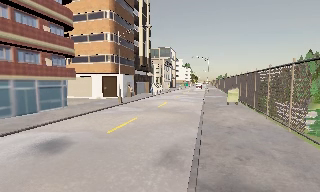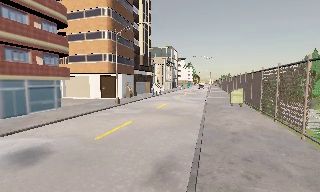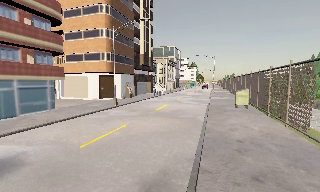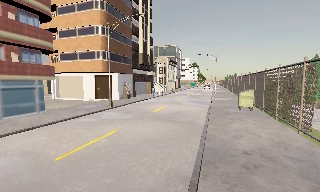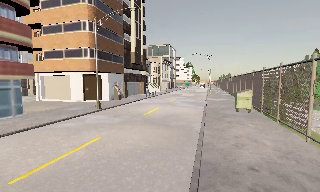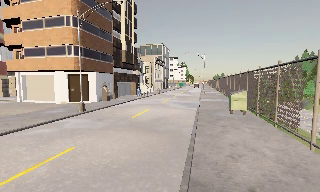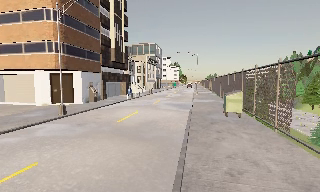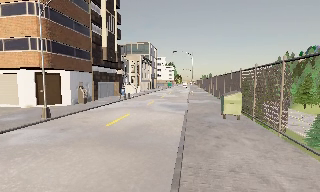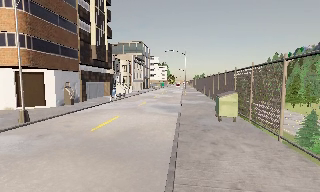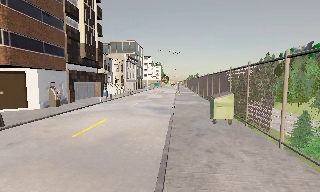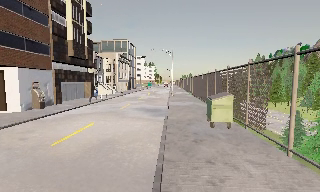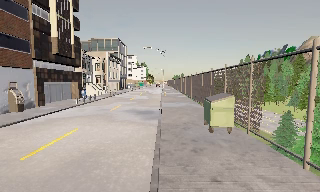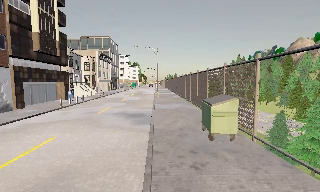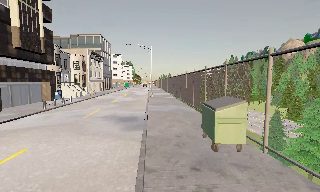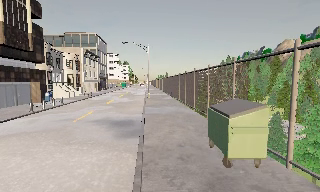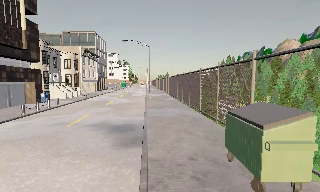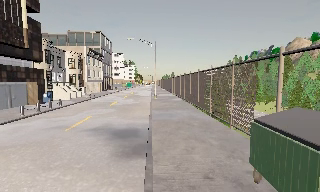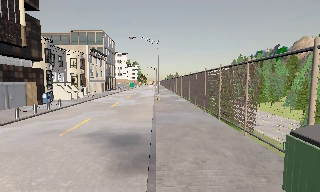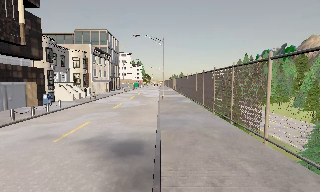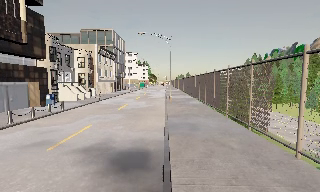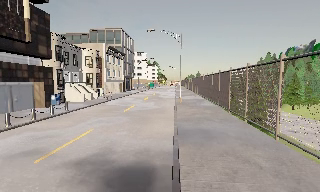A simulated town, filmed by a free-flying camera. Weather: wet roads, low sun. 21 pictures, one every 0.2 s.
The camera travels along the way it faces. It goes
forward.
0.0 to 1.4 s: The camera travels forward, about 7 m, so what stands in front looms larger.
1.4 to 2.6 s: The camera pans to its right, which is clockwise from overhead, by about 15 degrees. It travels forward, about 5 m, so what stands in front looms larger.
2.6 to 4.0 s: The camera travels forward, about 7 m, so what stands in front looms larger.
The film runs forward here.
